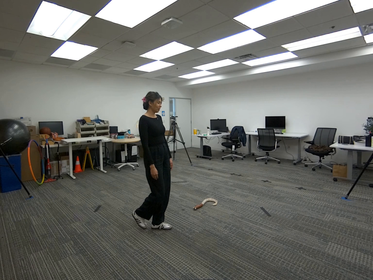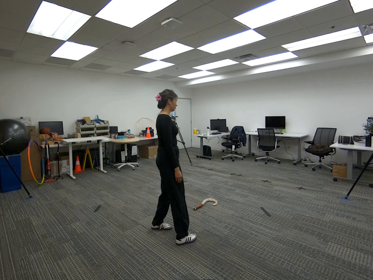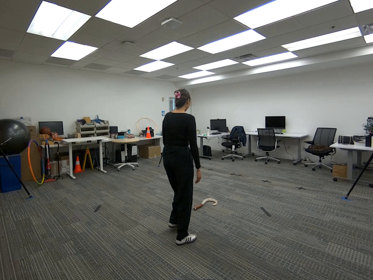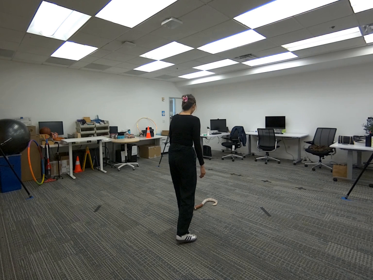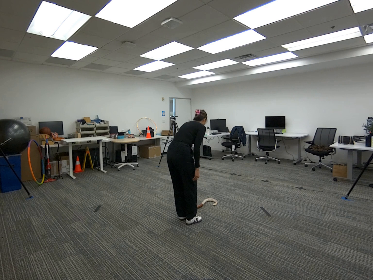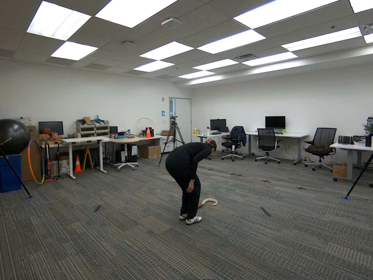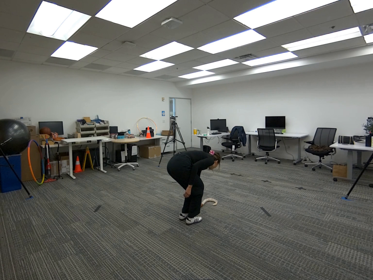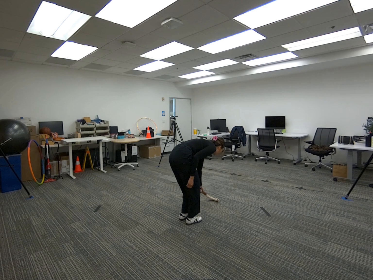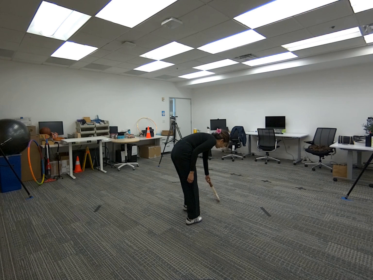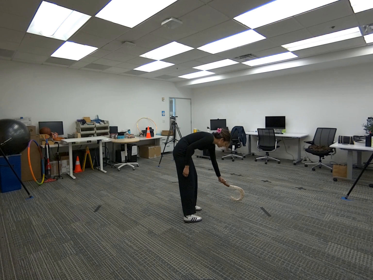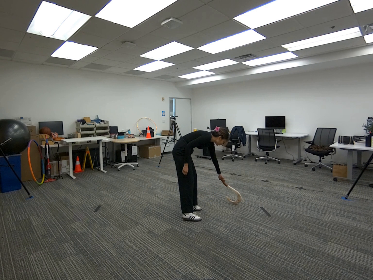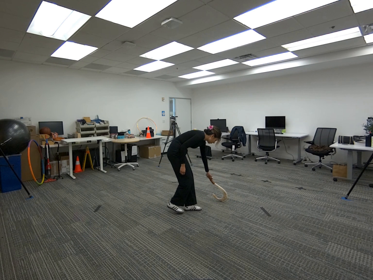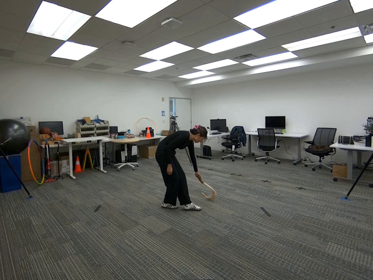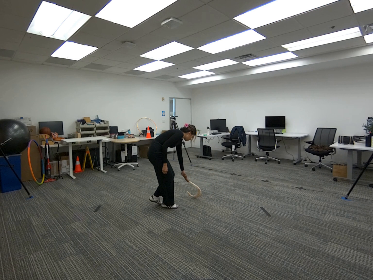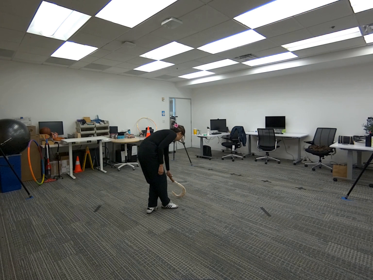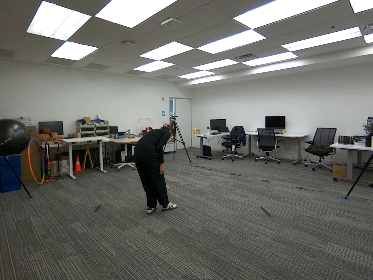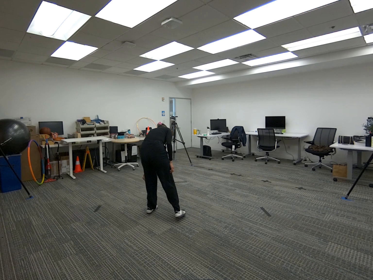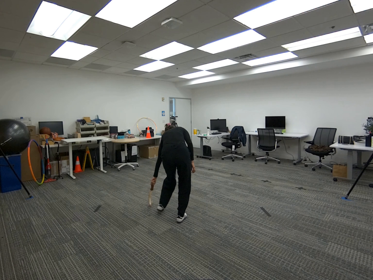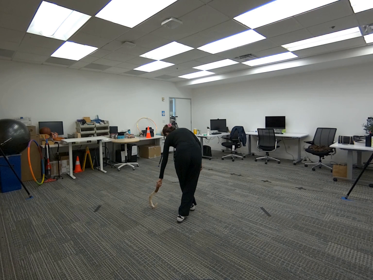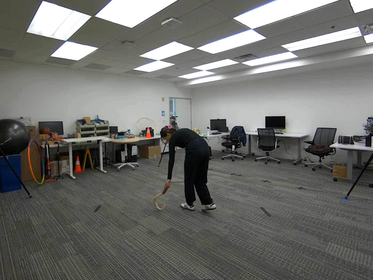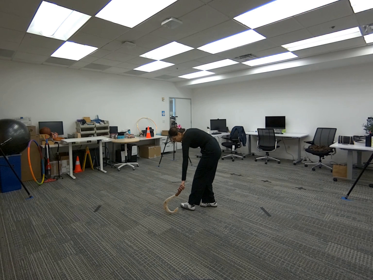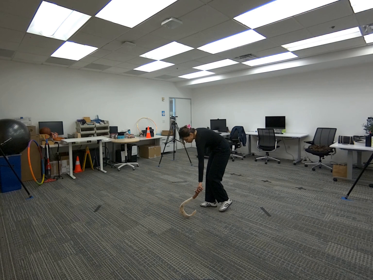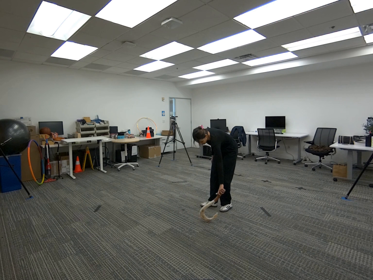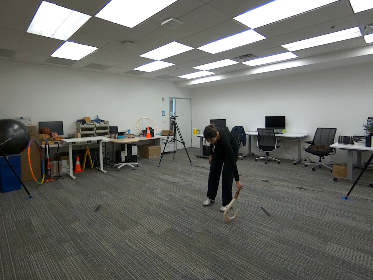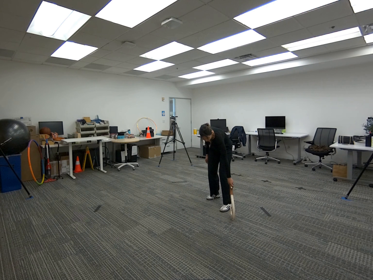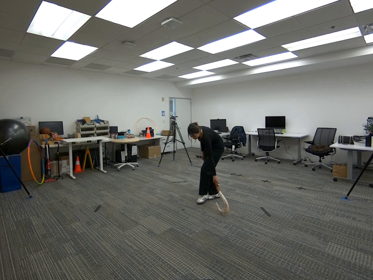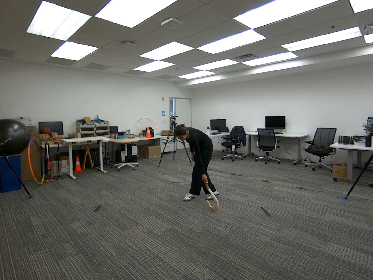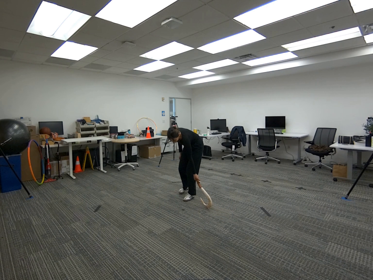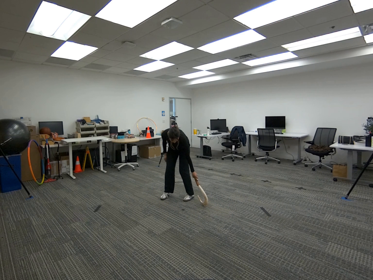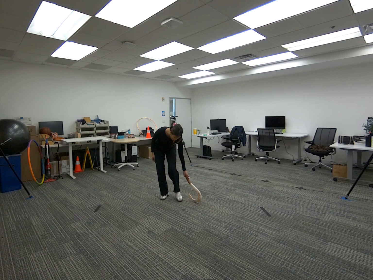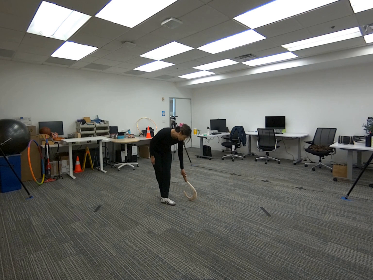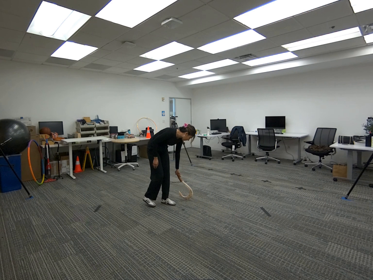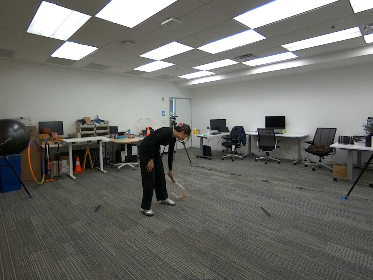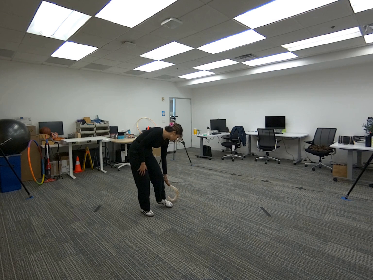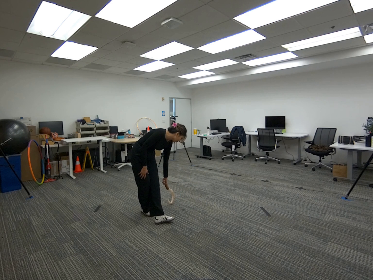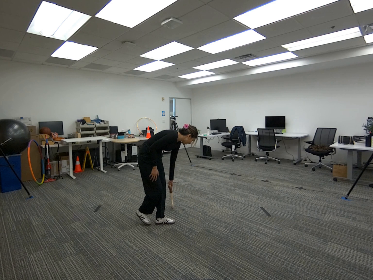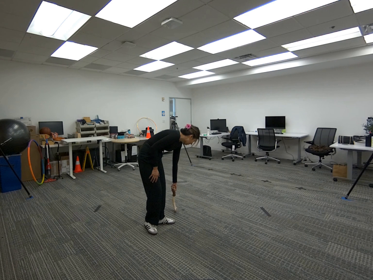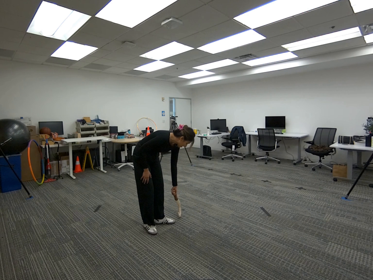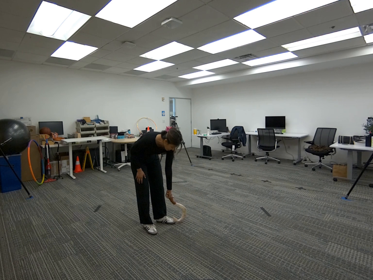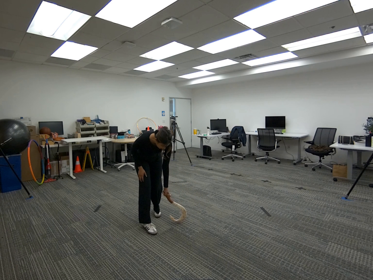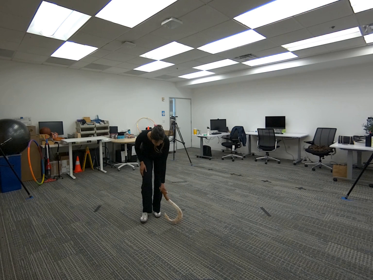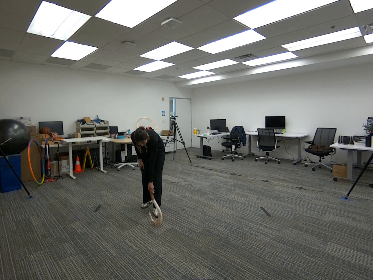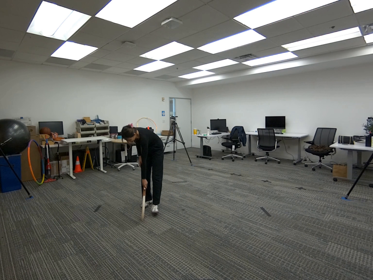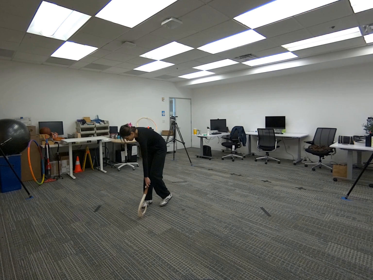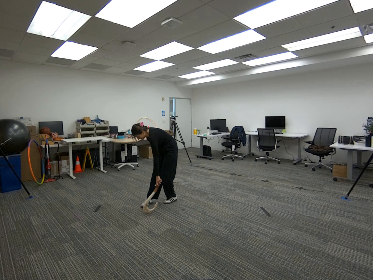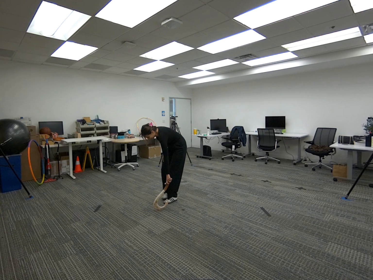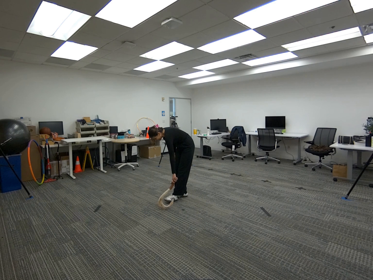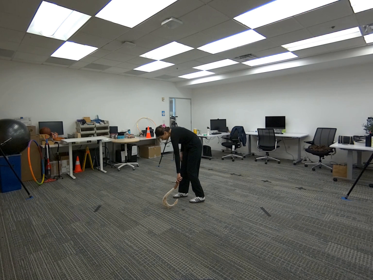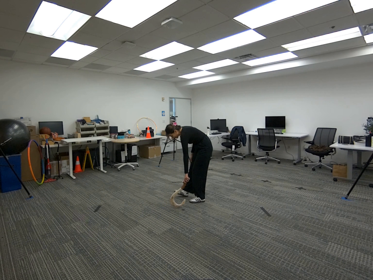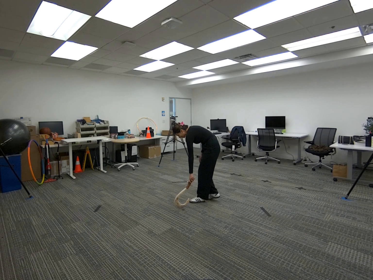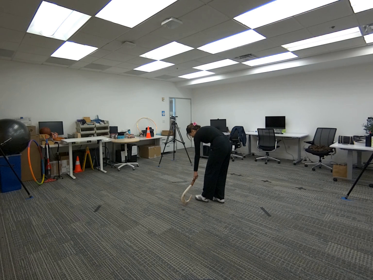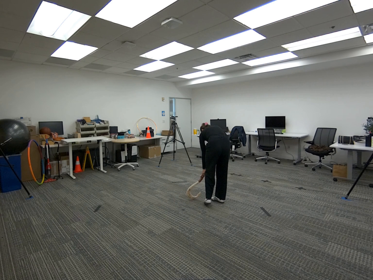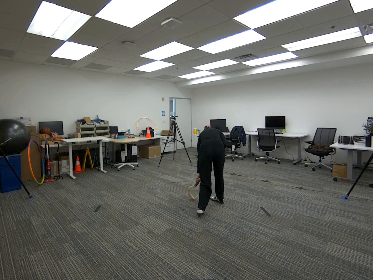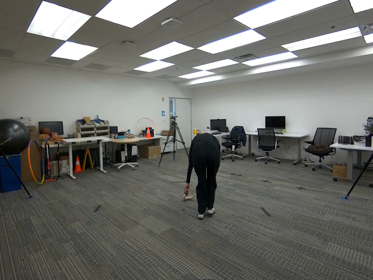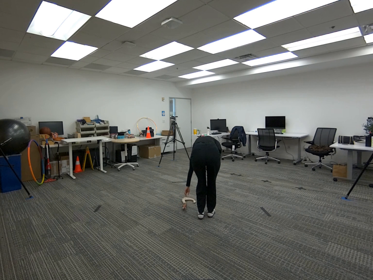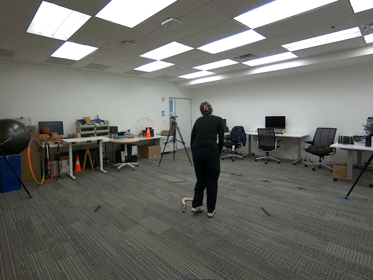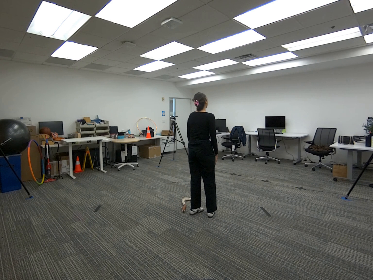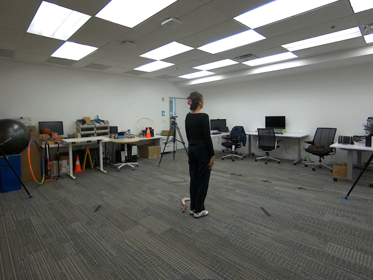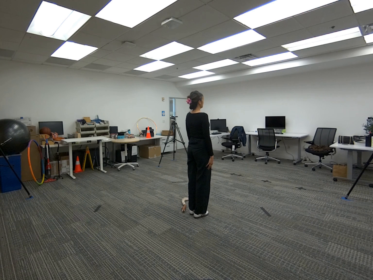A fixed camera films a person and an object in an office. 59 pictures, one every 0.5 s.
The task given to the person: Walk over to the Big Fish Hook on the ground and pick up the hook using your left hand then drag the hook onto the floor. Place on the ground when complete.
